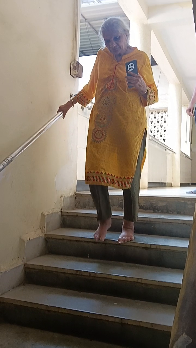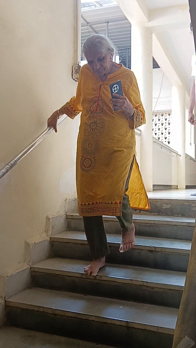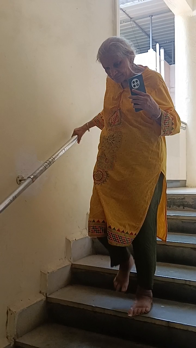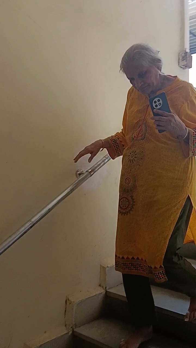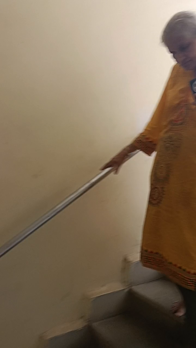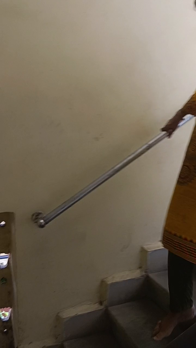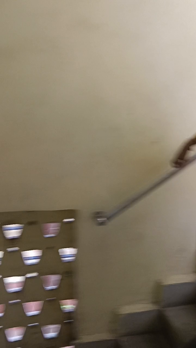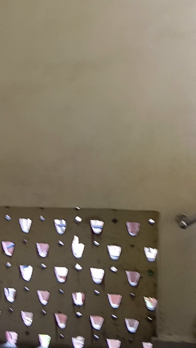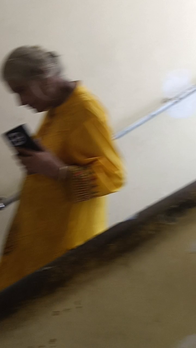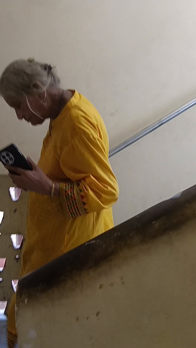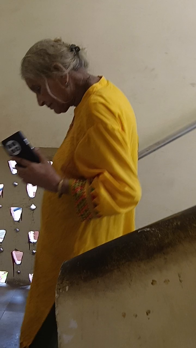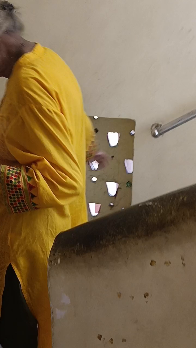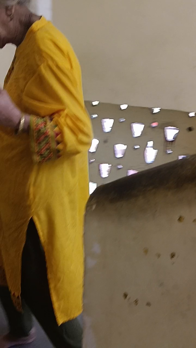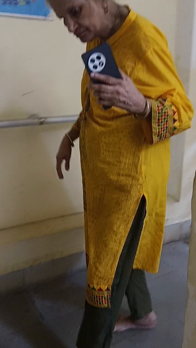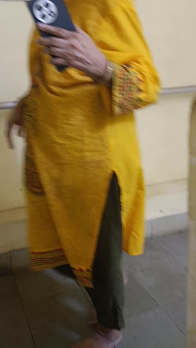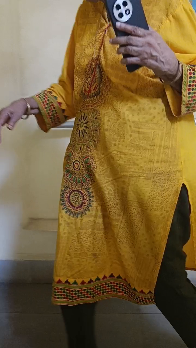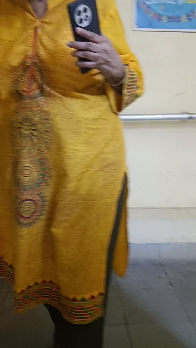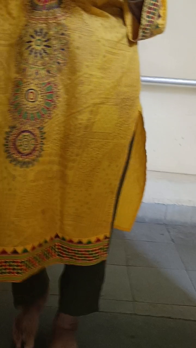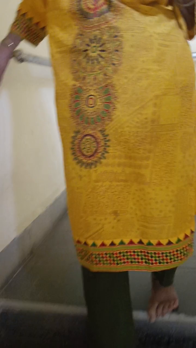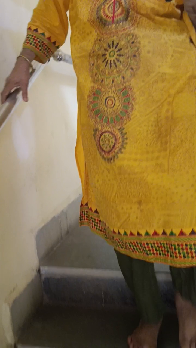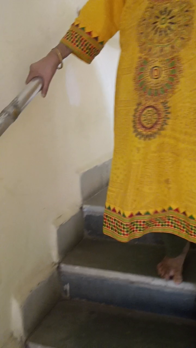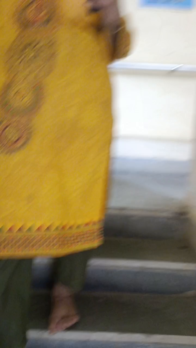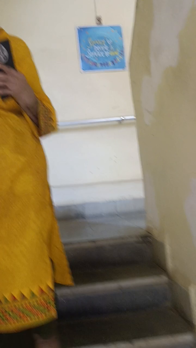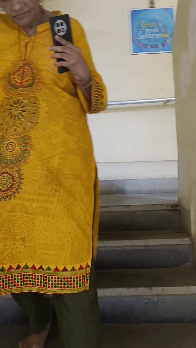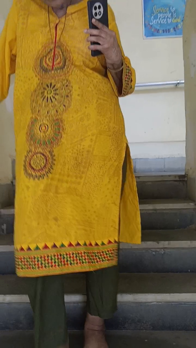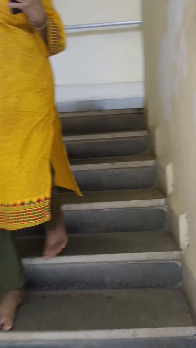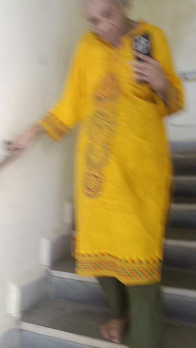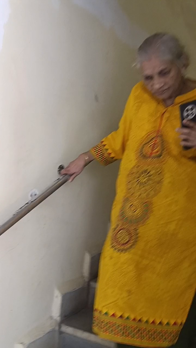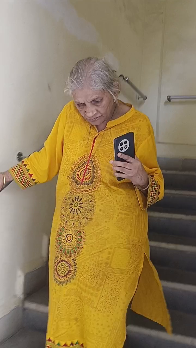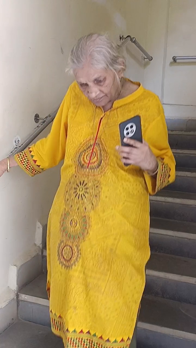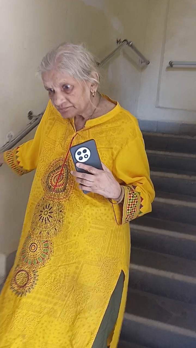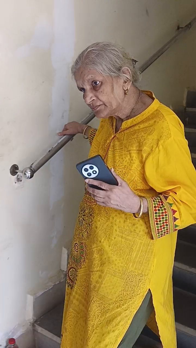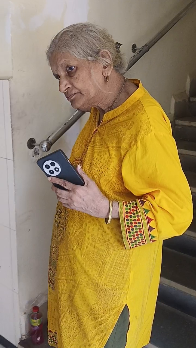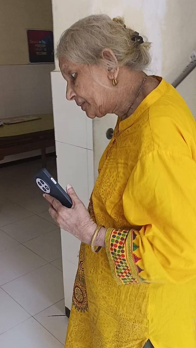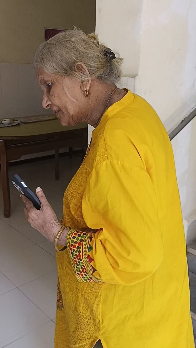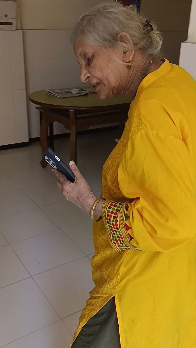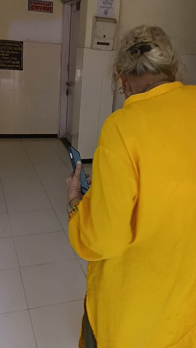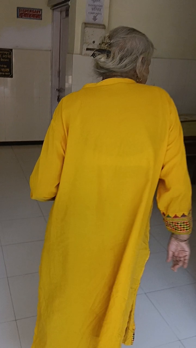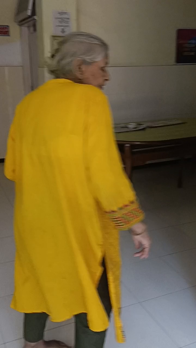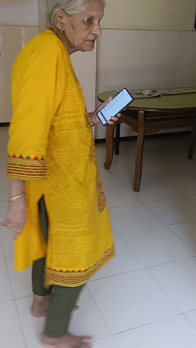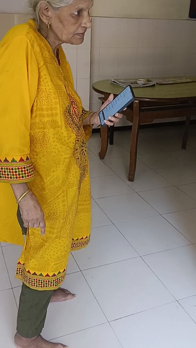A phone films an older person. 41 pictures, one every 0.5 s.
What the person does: Going down stairs.
